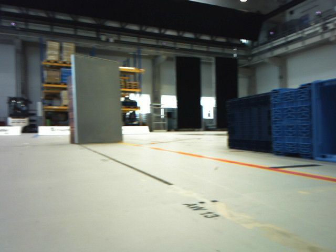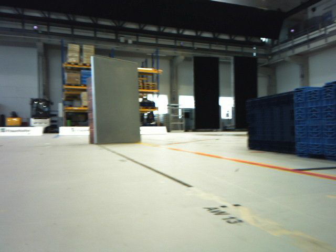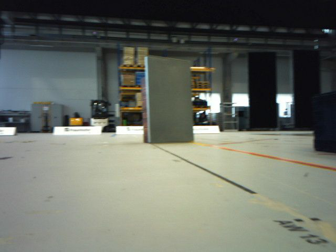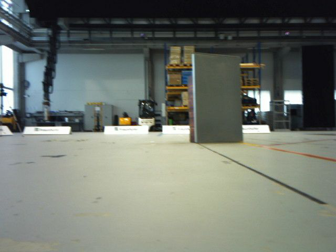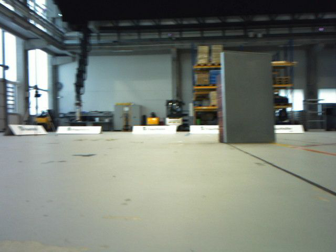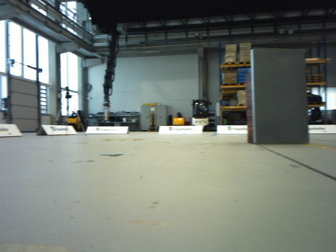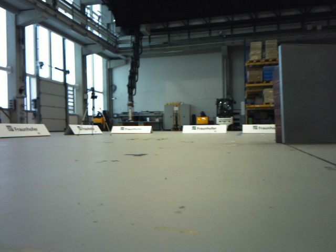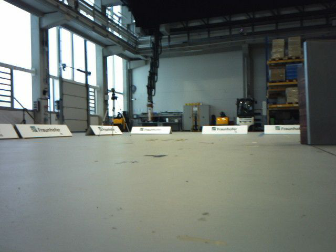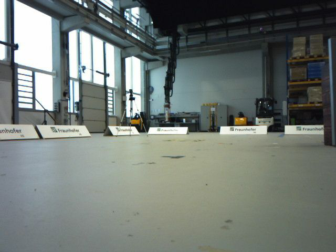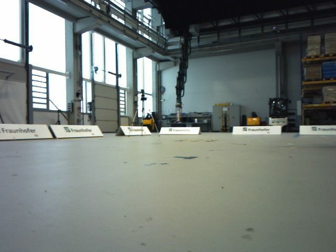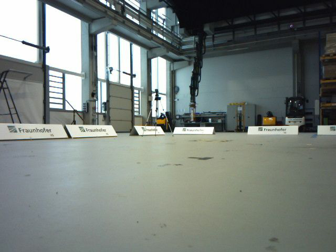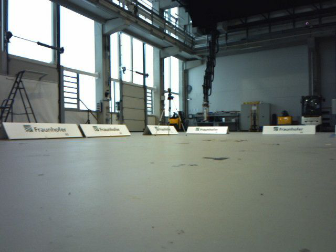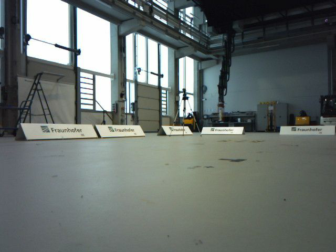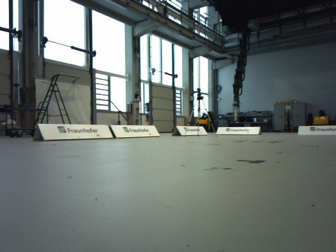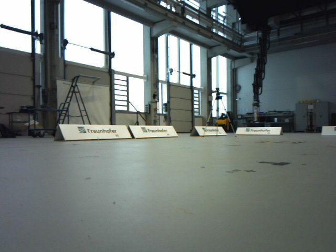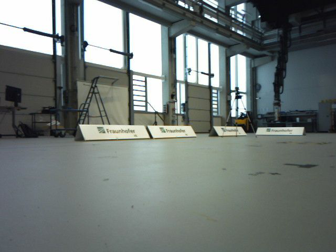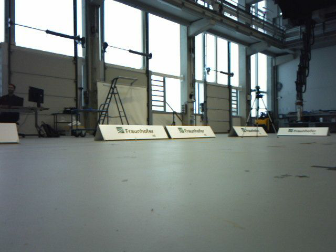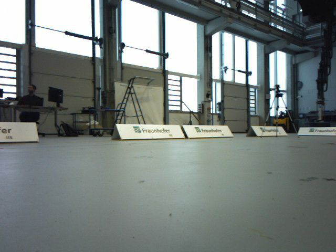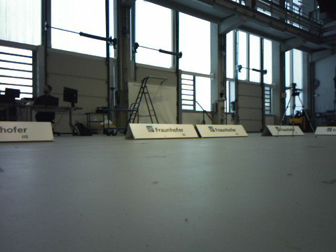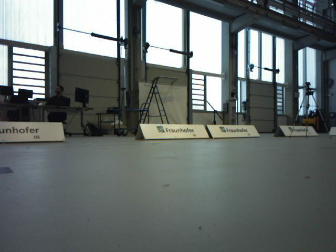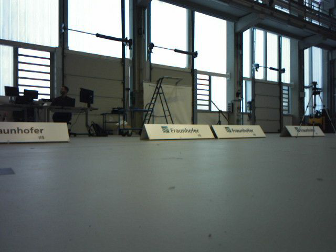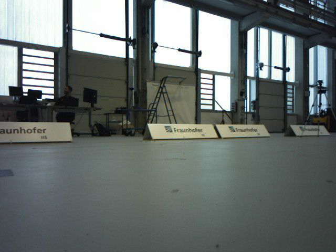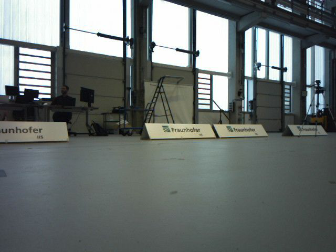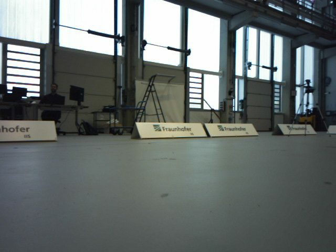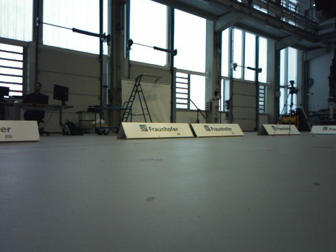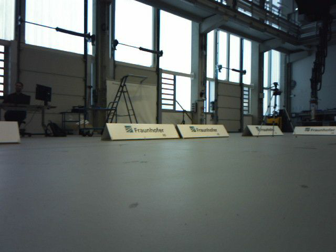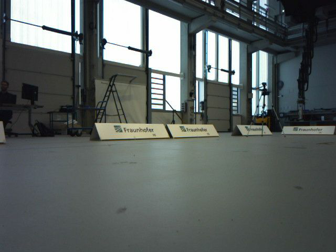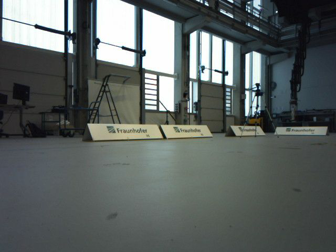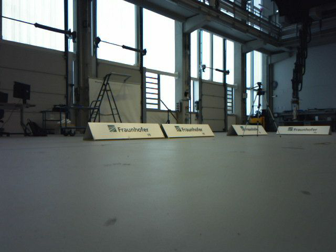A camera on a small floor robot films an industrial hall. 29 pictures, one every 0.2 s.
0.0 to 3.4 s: The camera pans to its left, which is counterclockwise from overhead, by about 70 degrees. It travels forward, about 0.6 m.
3.4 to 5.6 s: The camera travels forward, about 0.4 m, so what stands in front looms larger.
The film runs forward here.
